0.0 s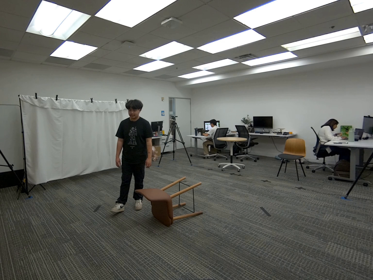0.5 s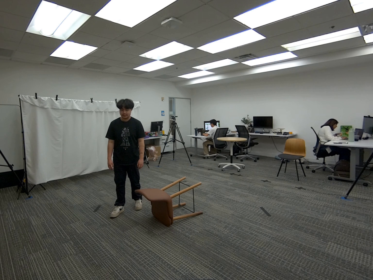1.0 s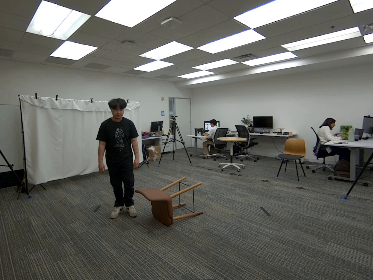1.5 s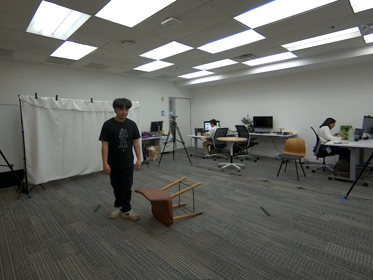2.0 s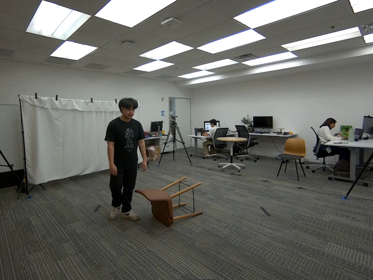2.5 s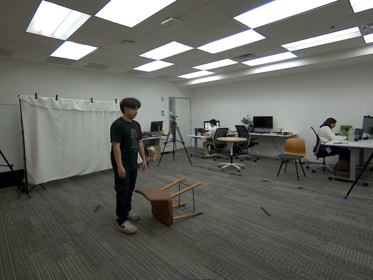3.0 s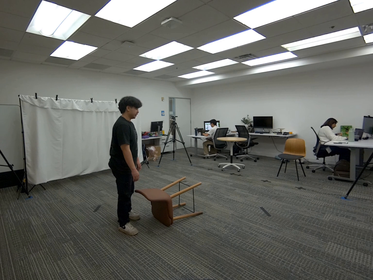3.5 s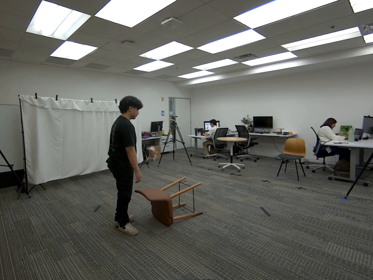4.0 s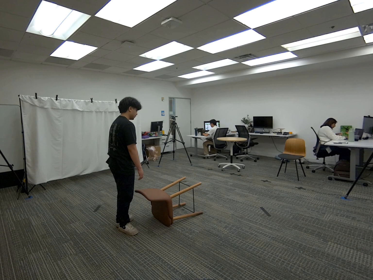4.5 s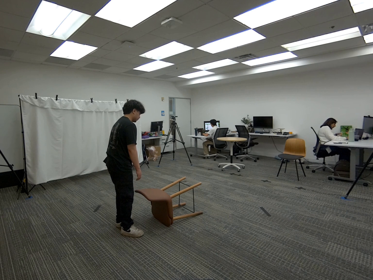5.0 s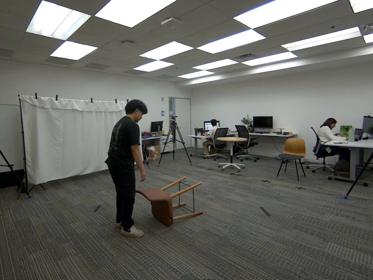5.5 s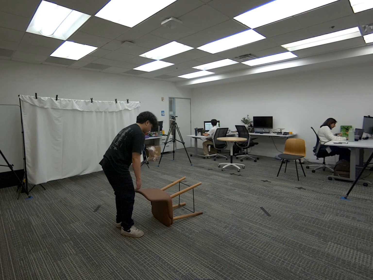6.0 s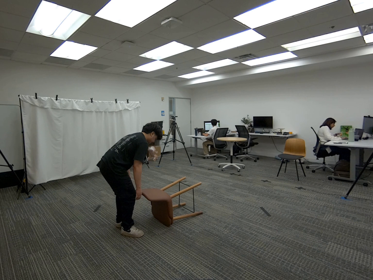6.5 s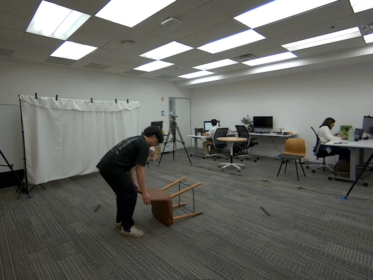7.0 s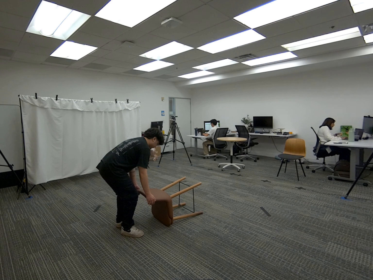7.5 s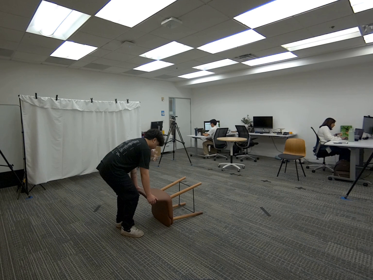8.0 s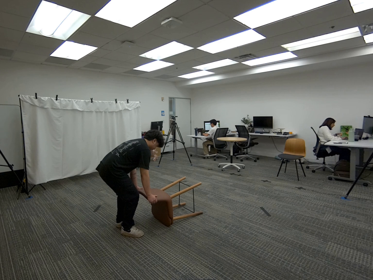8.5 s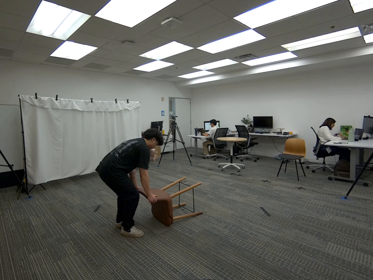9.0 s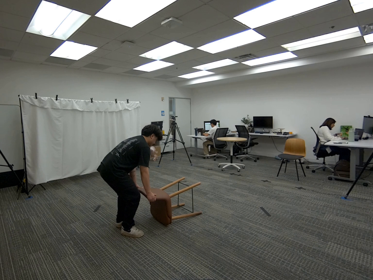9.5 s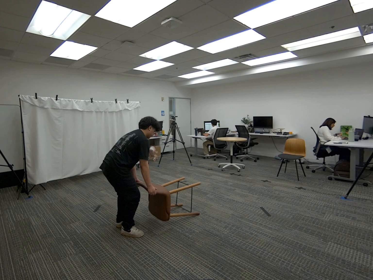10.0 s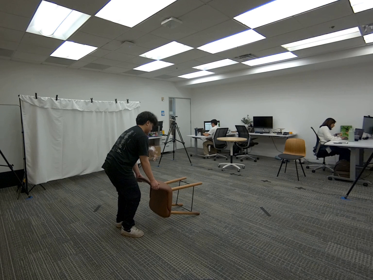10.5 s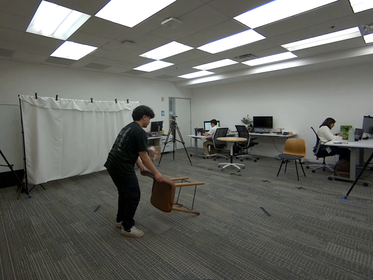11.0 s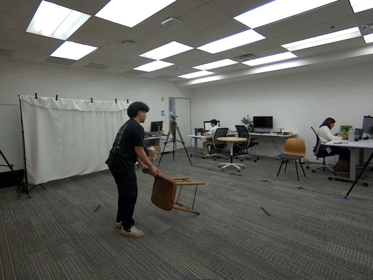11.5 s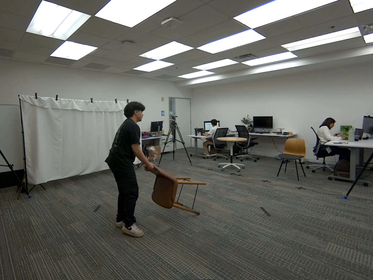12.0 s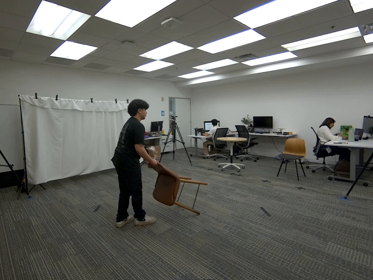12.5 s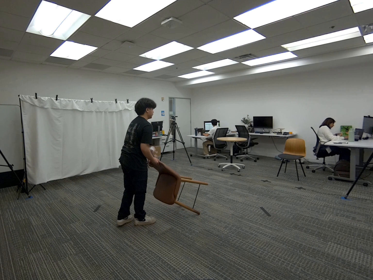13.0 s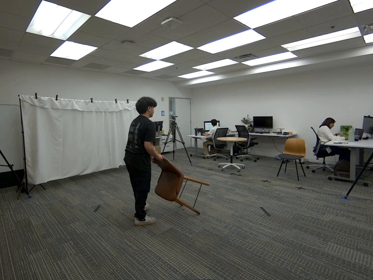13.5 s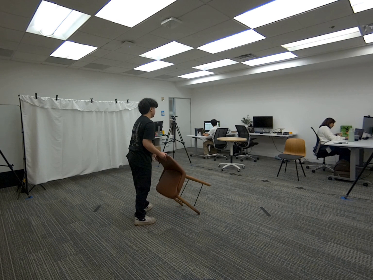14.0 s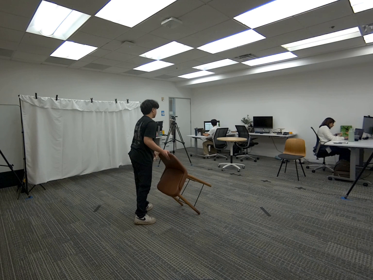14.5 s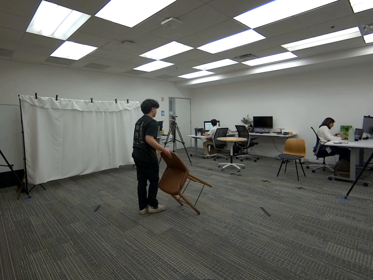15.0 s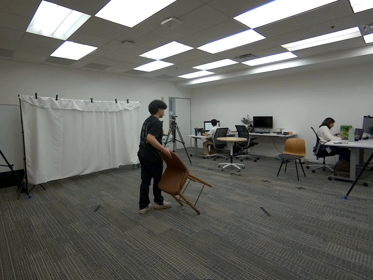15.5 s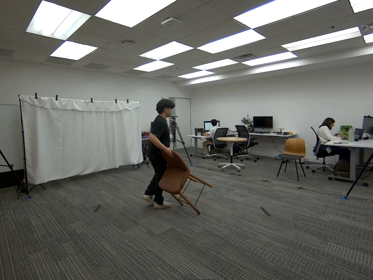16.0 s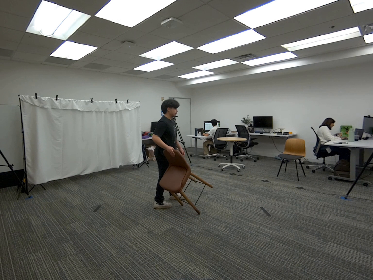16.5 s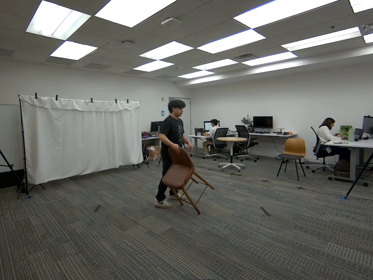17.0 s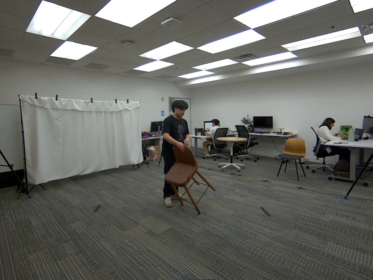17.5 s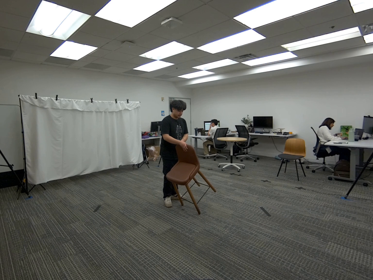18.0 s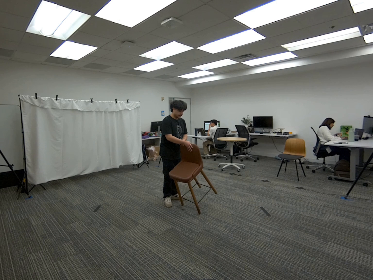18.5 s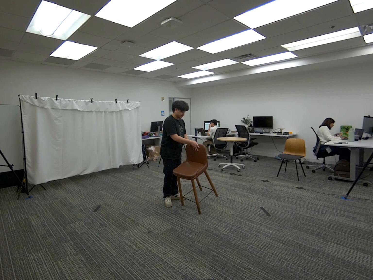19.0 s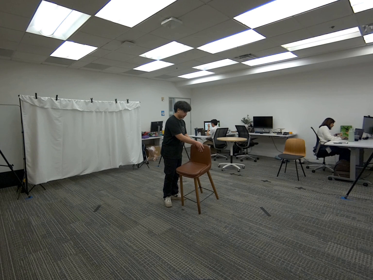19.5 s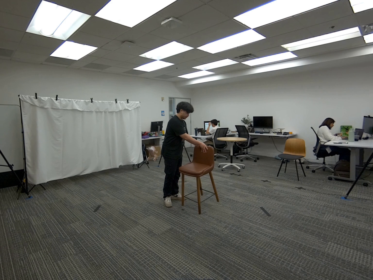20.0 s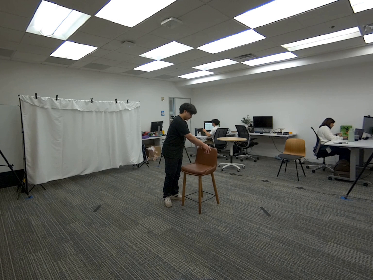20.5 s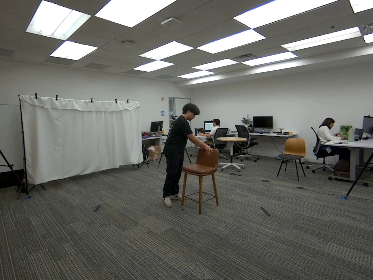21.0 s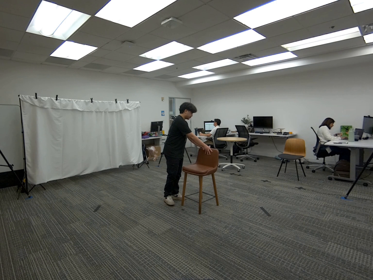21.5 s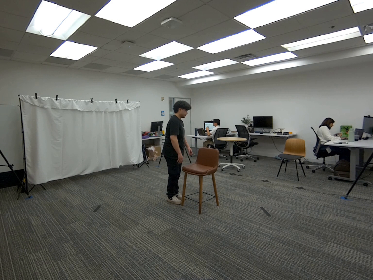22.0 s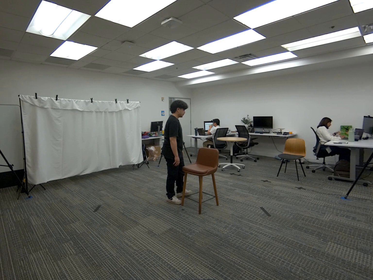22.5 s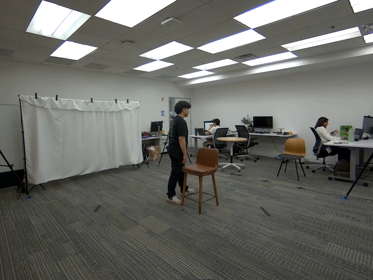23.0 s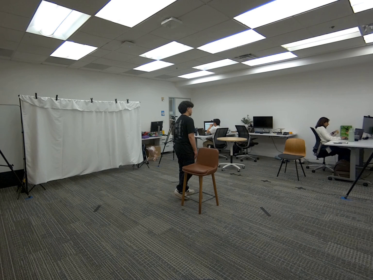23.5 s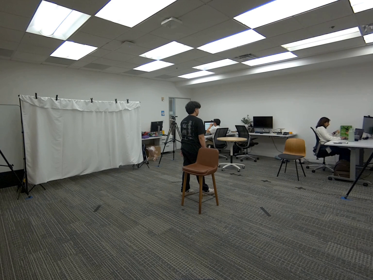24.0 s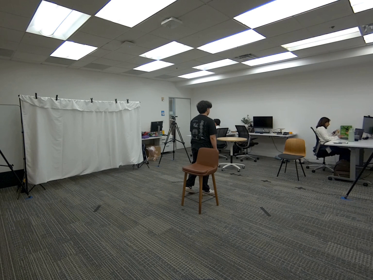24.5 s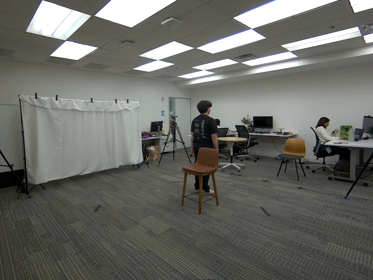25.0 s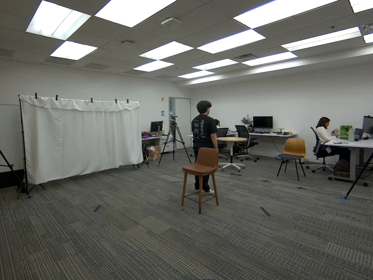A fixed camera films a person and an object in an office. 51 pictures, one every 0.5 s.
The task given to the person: Walk over to the tall bar stool and using both hands, tip the stool from a face down lying down position back to upright.
